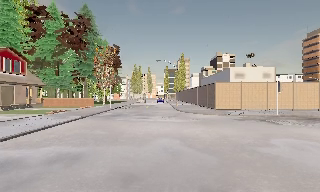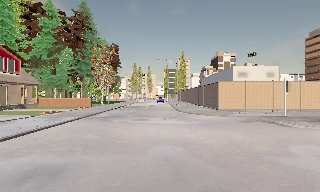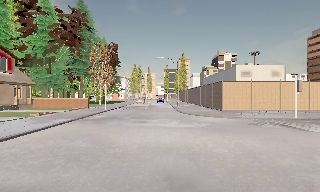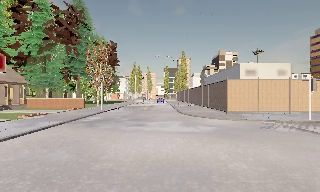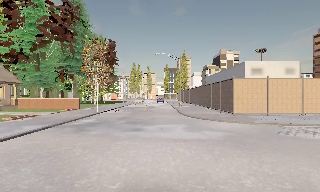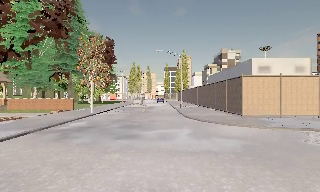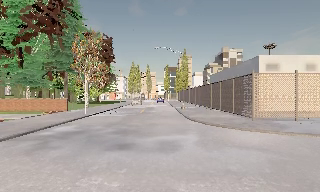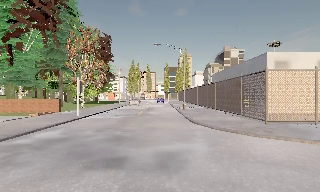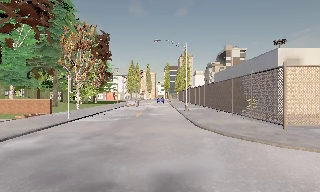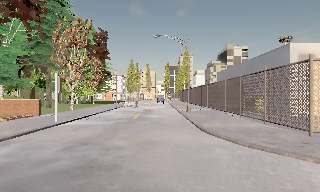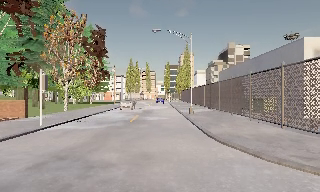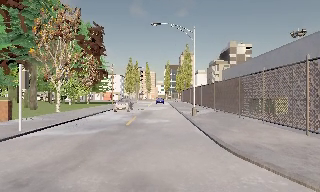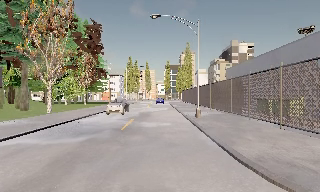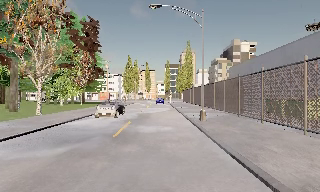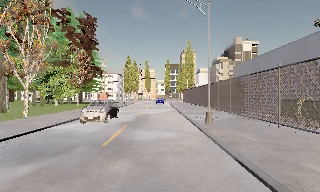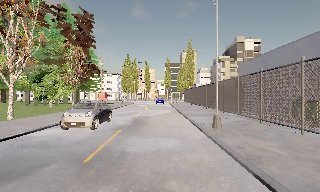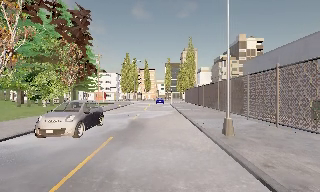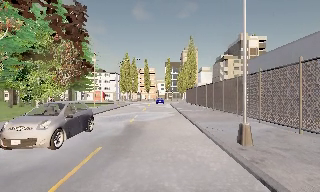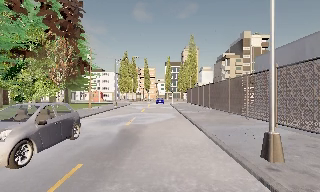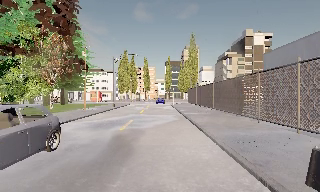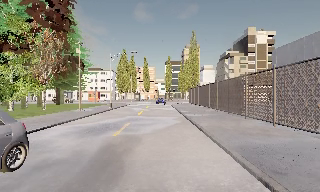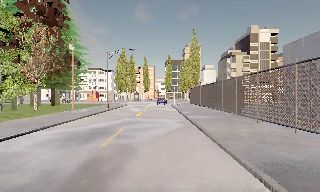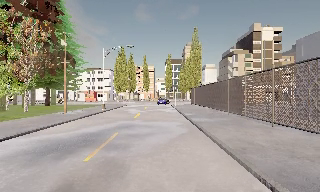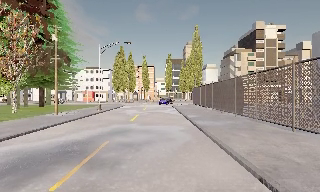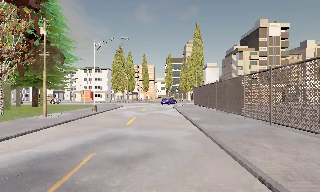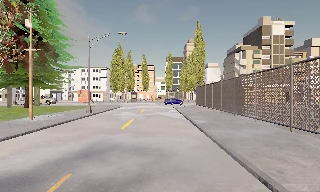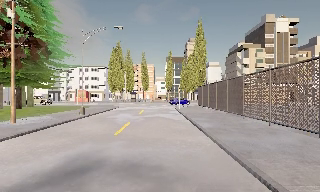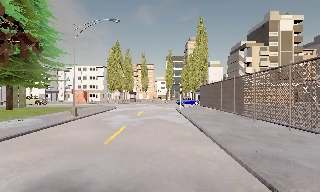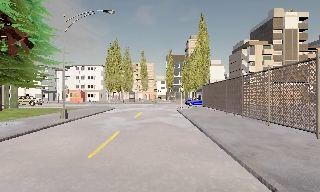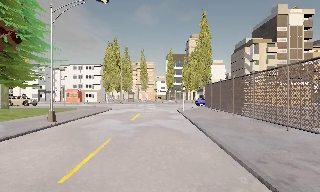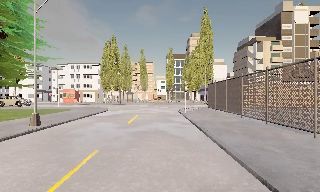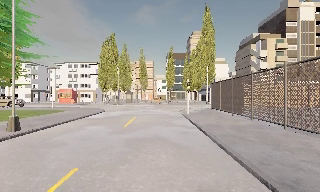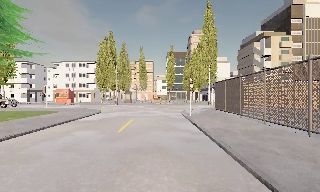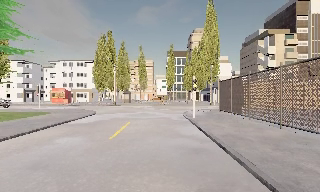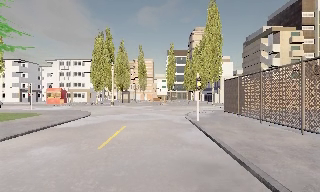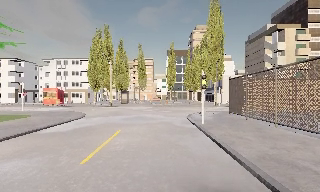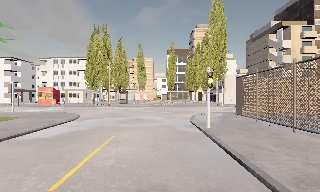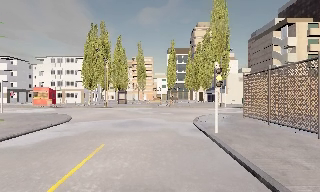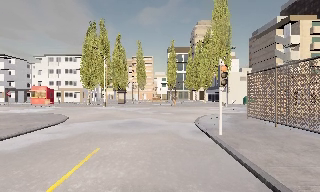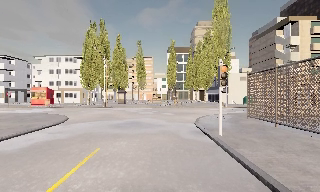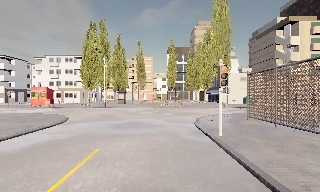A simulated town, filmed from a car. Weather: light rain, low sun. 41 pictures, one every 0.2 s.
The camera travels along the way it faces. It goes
forward.
0.0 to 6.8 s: The camera travels forward, about 45 m, so what stands in front looms larger.
6.8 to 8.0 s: The camera travels forward, about 4 m, so what stands in front looms larger. It loses speed.
The film runs forward here.
